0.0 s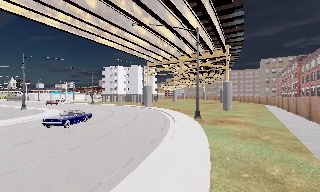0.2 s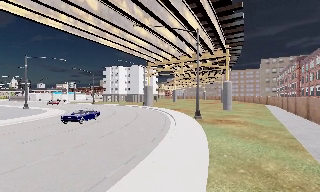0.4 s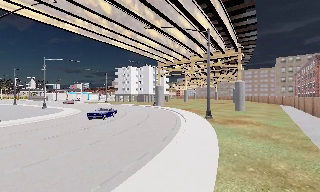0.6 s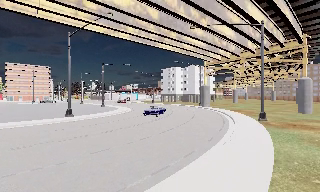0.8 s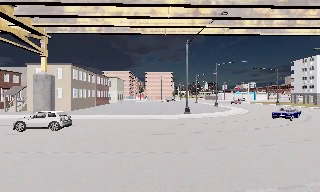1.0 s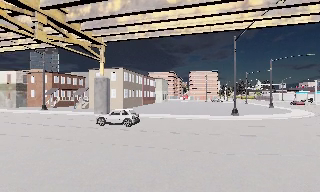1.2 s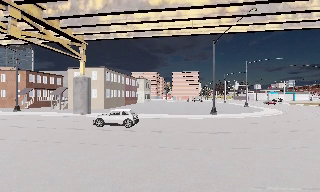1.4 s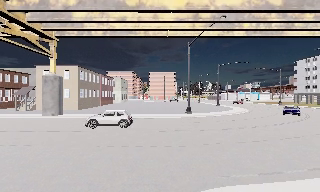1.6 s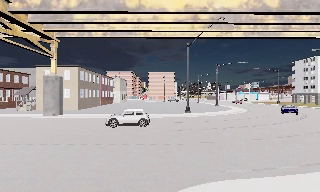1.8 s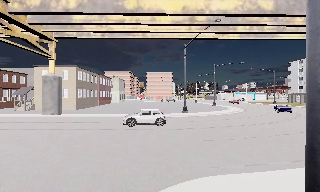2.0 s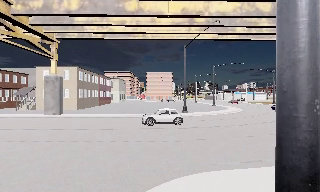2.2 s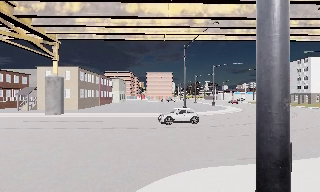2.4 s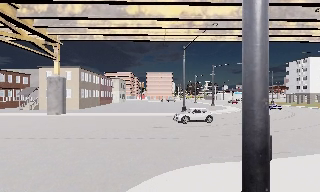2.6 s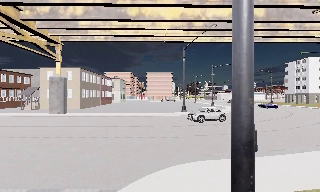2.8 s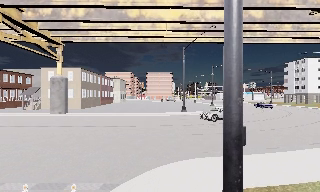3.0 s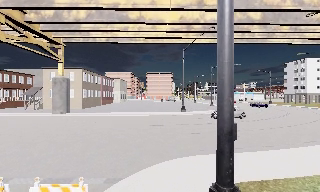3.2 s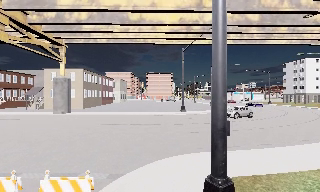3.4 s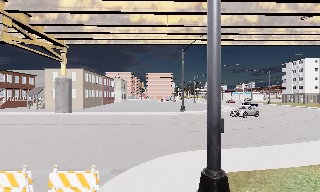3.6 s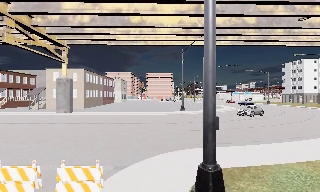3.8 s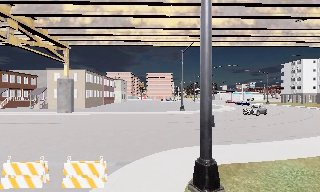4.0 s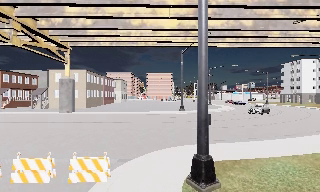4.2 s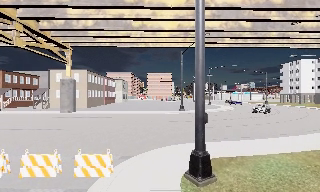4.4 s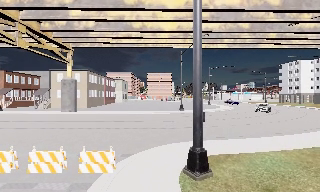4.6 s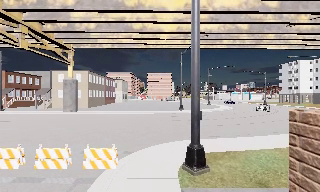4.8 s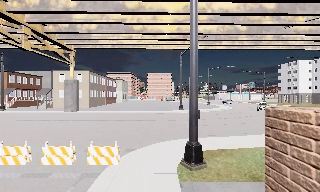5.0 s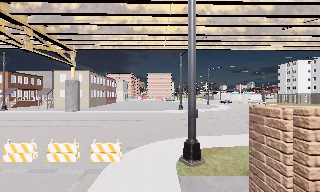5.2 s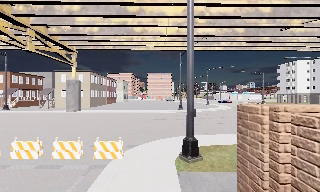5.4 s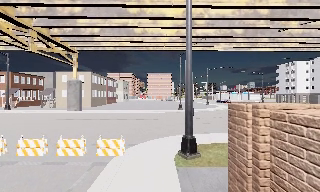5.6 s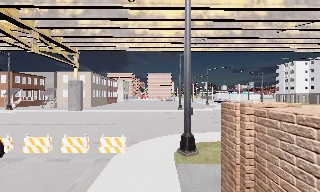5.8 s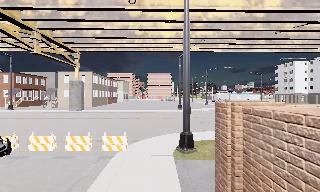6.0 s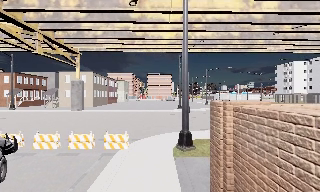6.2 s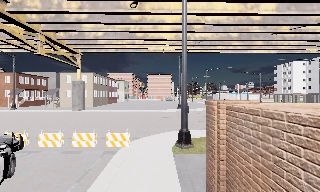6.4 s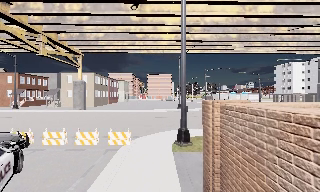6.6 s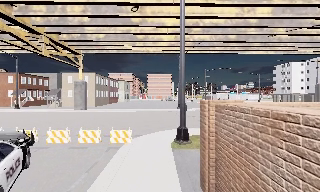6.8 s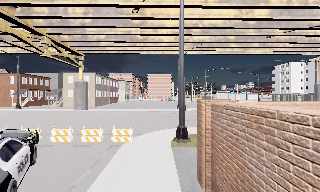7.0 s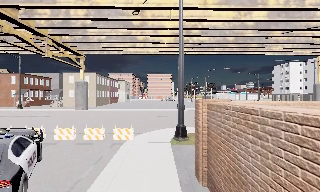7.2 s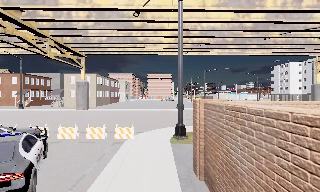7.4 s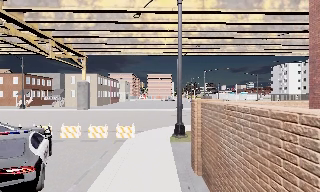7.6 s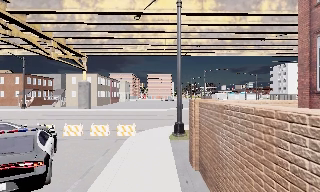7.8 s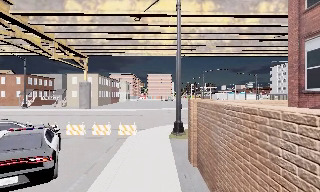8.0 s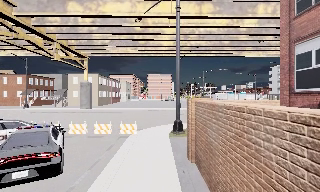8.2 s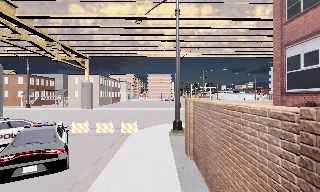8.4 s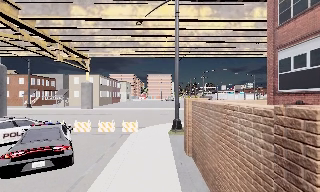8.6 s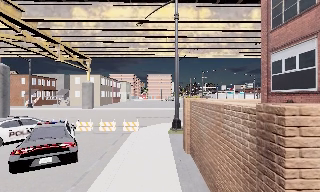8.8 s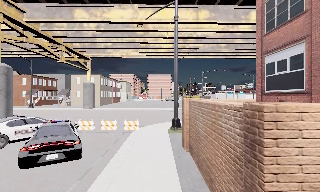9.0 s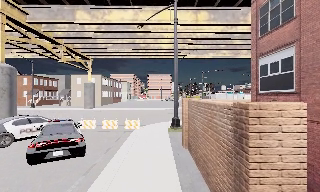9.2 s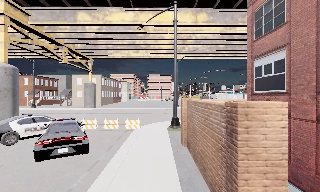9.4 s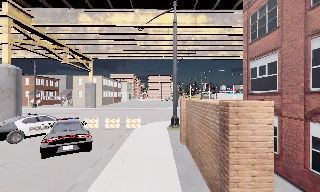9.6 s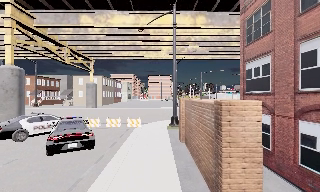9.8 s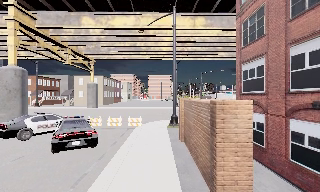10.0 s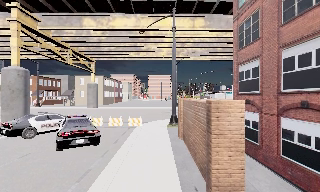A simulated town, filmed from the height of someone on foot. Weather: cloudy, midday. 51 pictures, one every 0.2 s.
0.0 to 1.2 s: The camera swings to its left by about 70 degrees, and the scene slides to the right. It travels backward, about 2 m.
1.2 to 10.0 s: The camera travels backward, about 14 m, so what stands in front gets smaller.
The film runs backward here.
